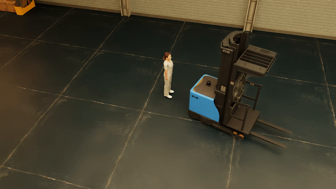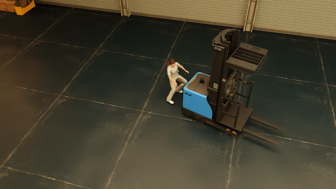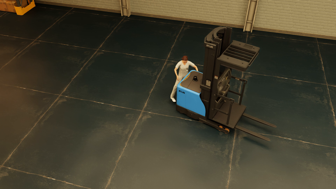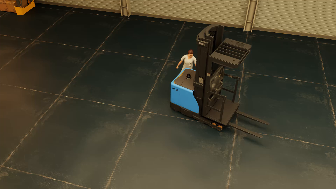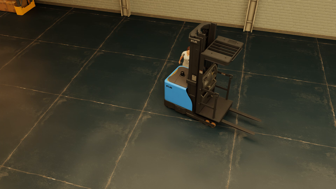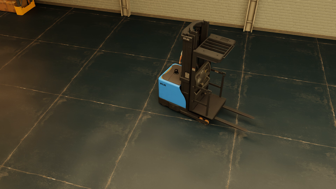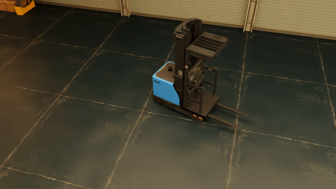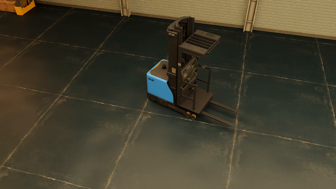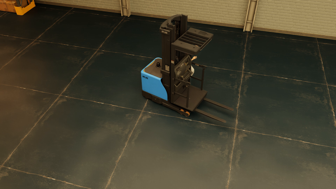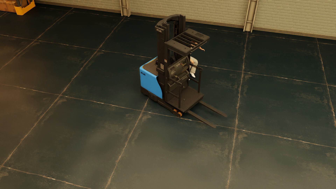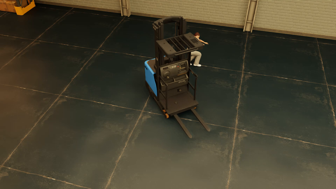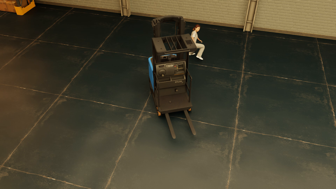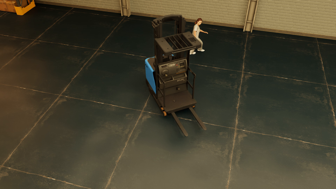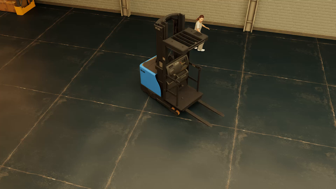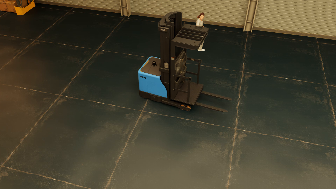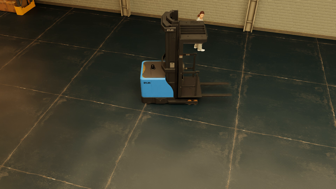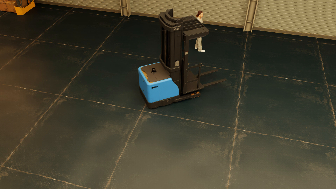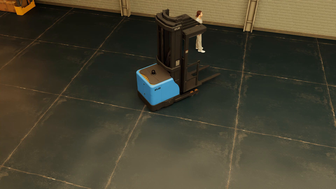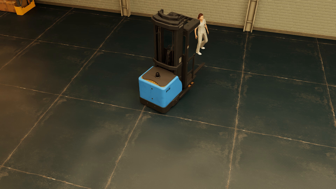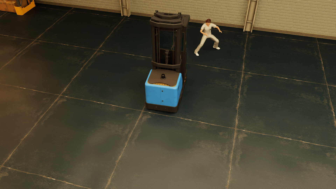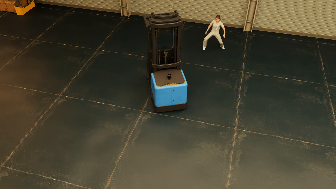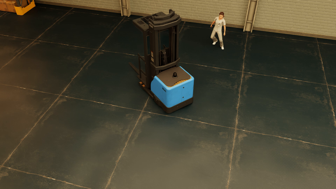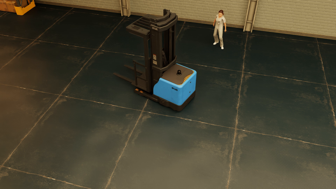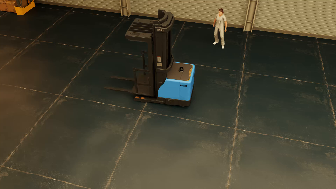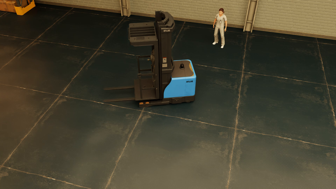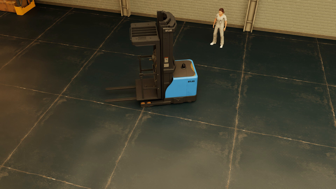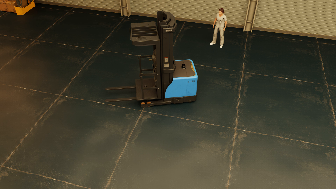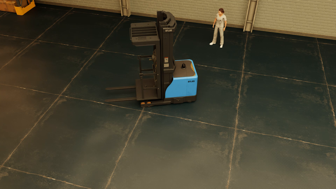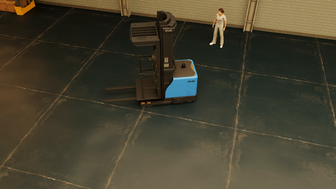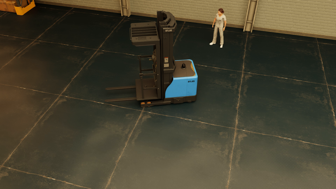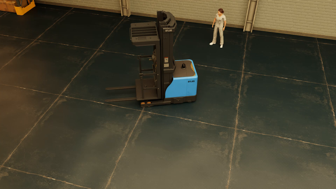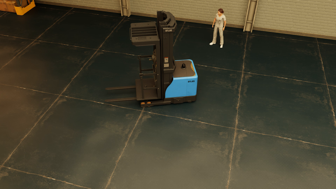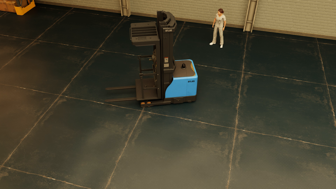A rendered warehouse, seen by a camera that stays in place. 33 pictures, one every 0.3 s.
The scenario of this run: Near miss between a forklift and a person.
